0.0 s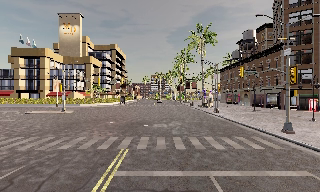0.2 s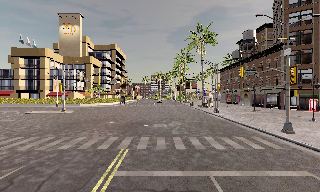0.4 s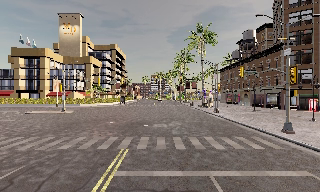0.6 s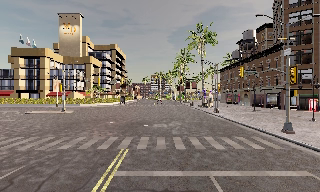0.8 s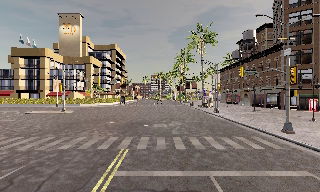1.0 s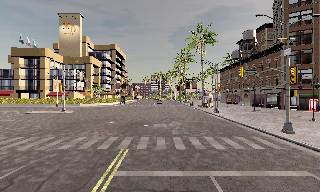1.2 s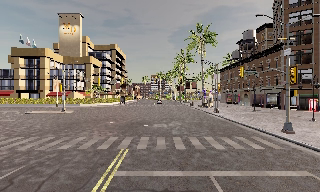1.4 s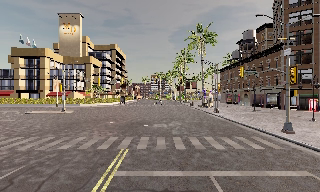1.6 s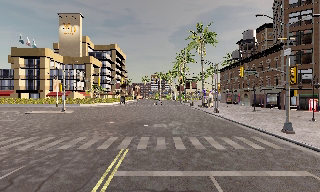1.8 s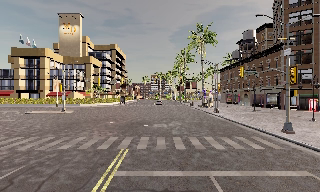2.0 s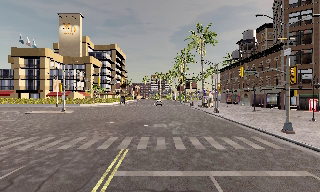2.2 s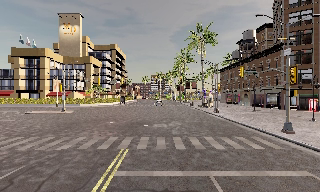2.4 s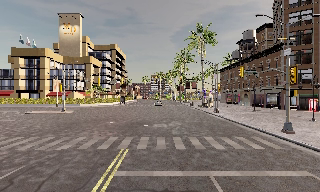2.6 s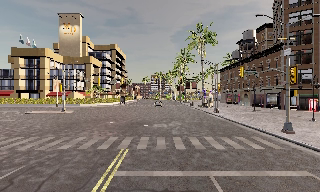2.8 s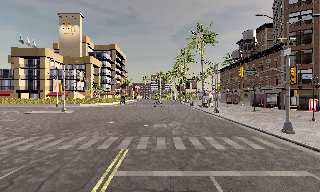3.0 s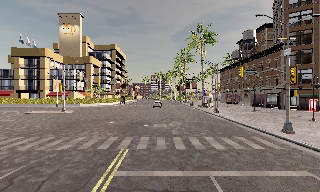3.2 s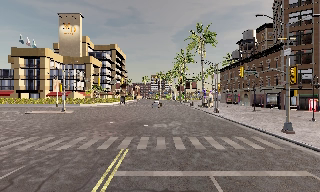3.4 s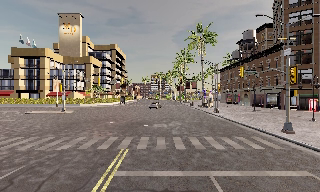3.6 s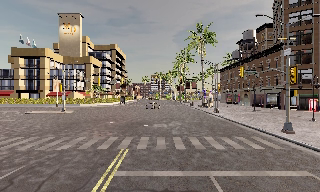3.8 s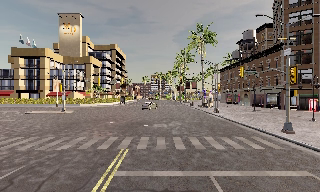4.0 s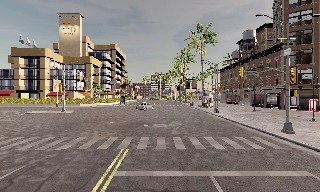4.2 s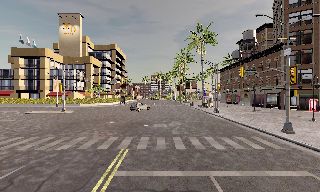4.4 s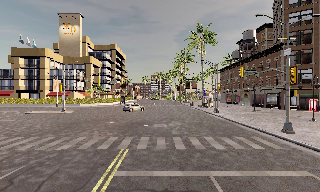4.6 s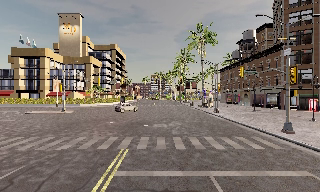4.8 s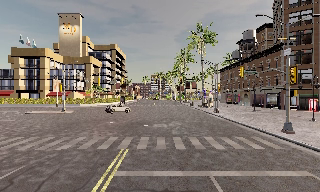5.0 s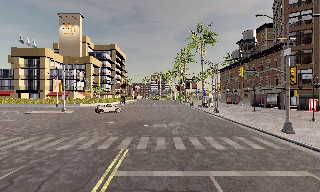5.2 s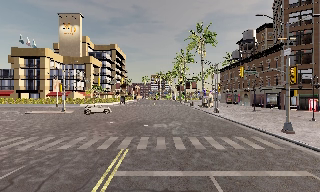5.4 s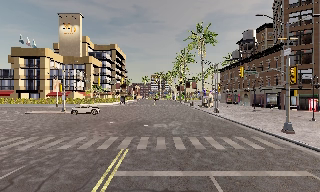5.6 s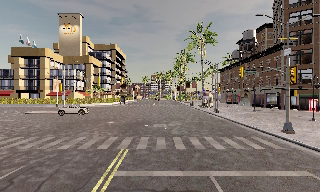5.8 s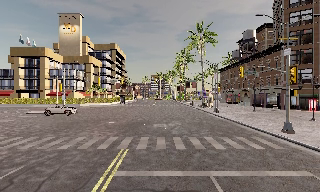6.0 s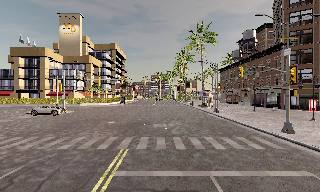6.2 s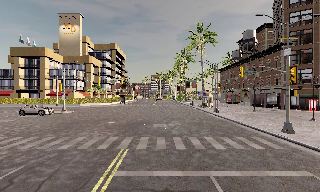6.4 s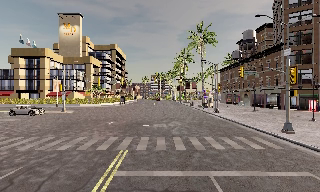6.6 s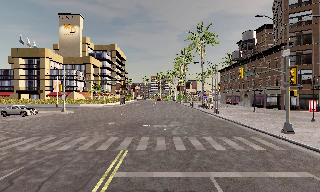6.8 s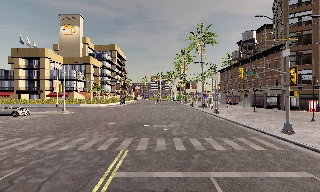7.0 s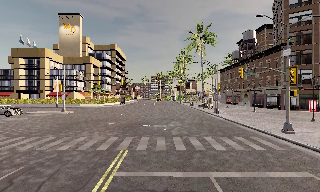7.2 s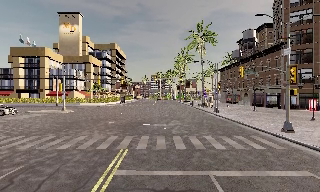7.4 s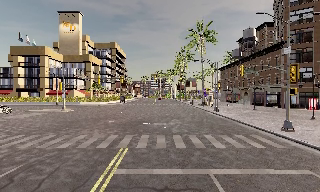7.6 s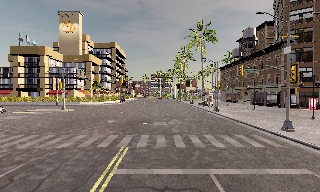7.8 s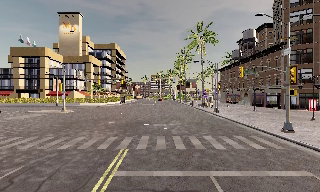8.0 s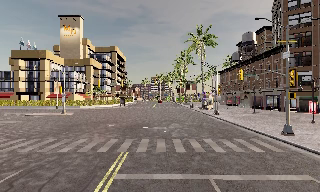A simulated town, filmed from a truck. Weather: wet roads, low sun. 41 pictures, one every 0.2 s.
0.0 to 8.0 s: The camera keeps its place and its aim.
The film runs backward here.
